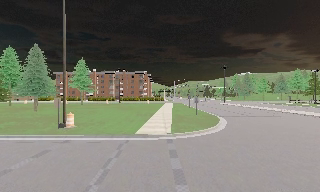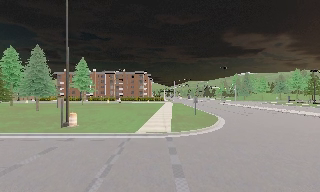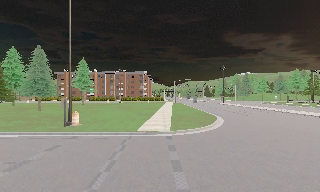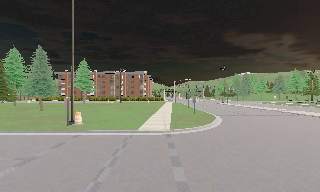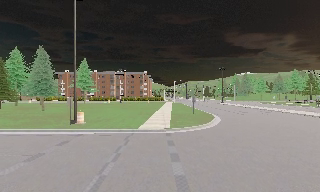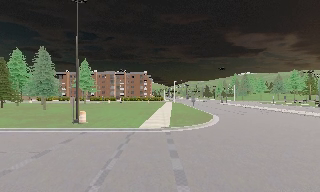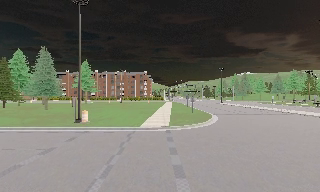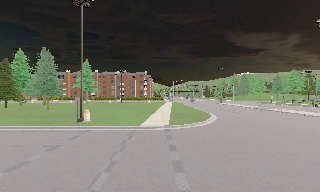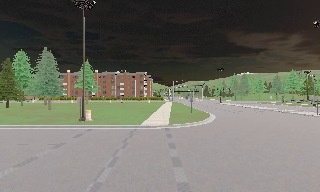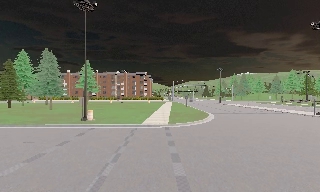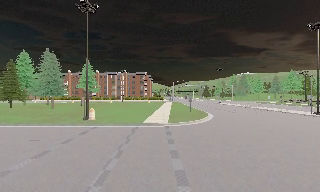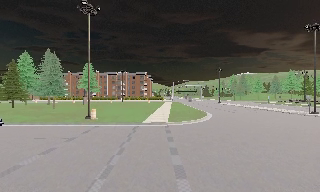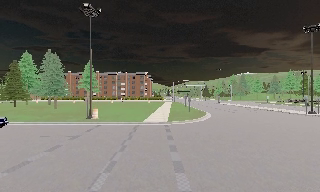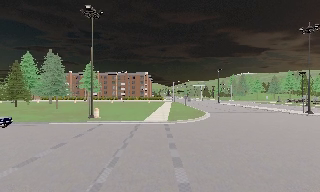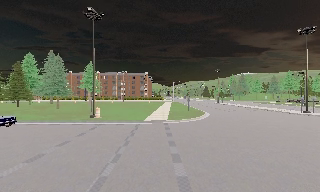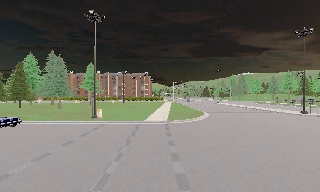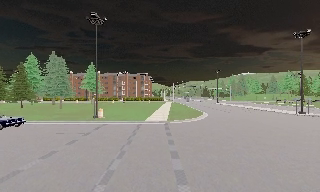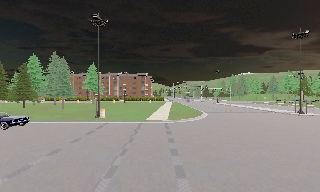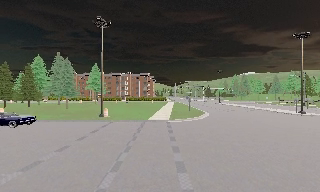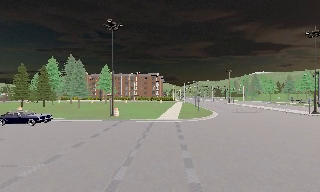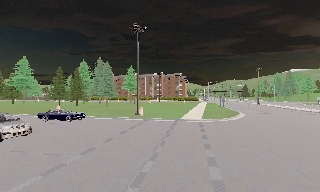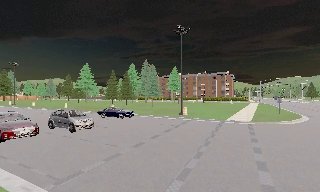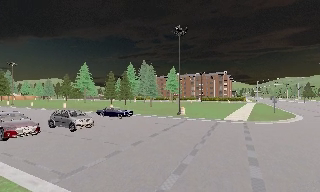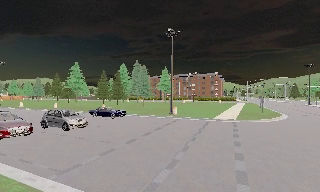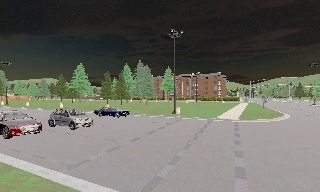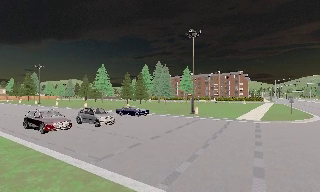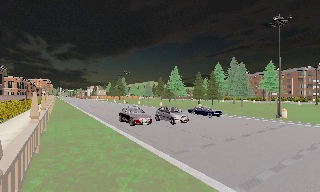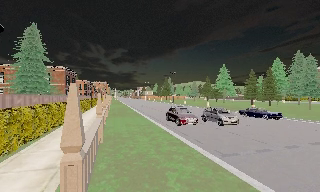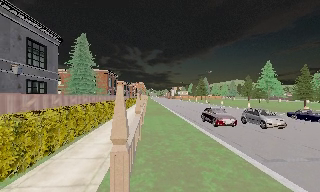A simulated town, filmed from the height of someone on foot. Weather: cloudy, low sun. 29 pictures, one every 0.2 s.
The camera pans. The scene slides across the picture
to the right.
The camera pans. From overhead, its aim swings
counterclockwise.
0.0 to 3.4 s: The camera travels backward, about 7 m, so what stands in front gets smaller.
3.4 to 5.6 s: The camera swings to its left by about 85 degrees, and the scene slides to the right. It travels backward, about 4 m.
The film runs backward here.
